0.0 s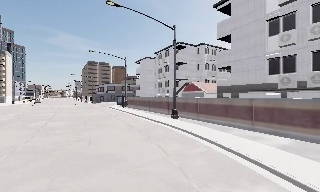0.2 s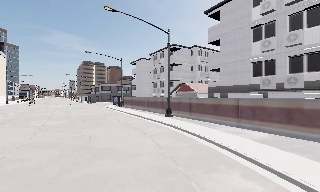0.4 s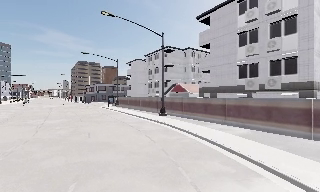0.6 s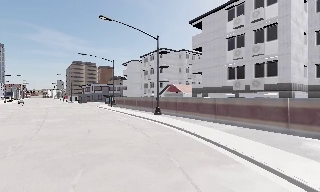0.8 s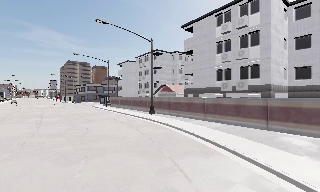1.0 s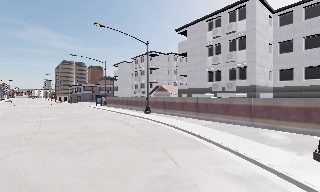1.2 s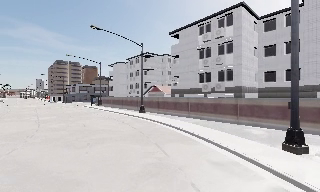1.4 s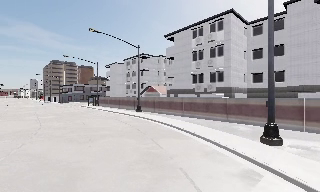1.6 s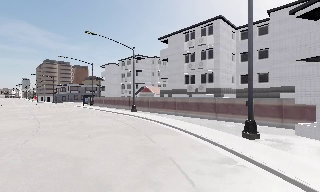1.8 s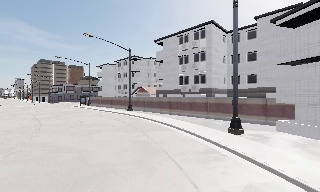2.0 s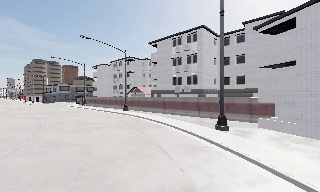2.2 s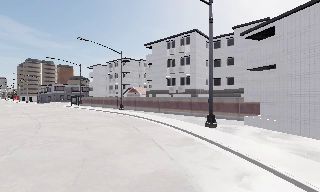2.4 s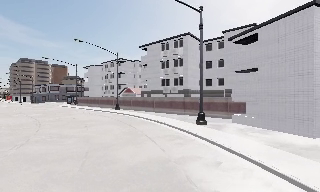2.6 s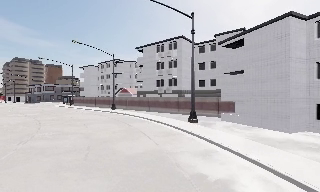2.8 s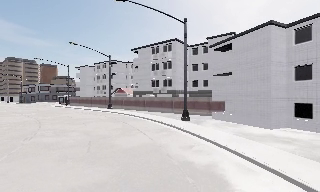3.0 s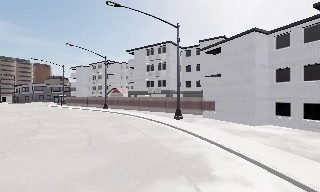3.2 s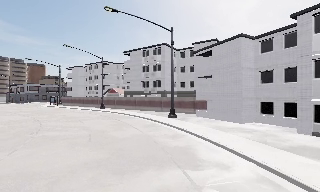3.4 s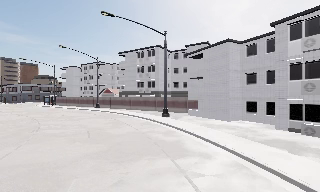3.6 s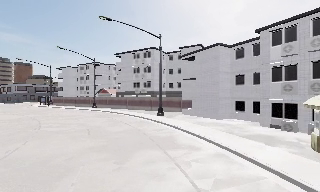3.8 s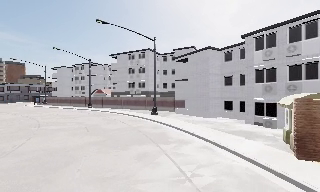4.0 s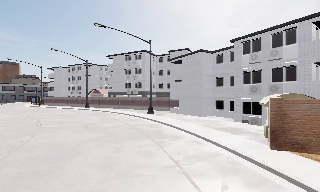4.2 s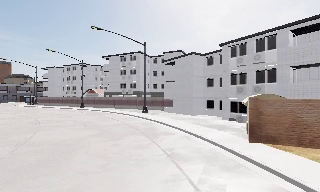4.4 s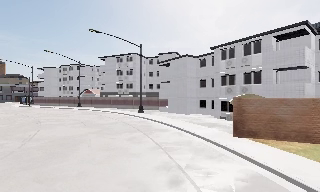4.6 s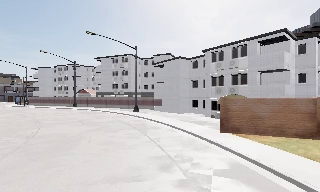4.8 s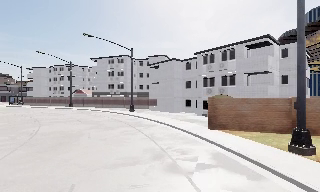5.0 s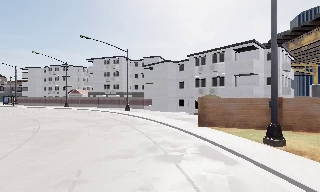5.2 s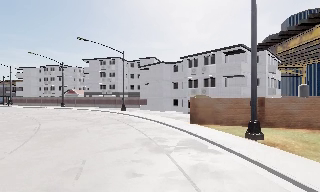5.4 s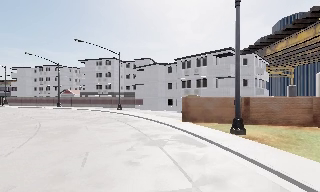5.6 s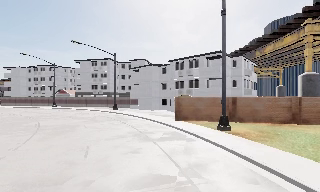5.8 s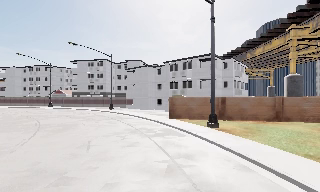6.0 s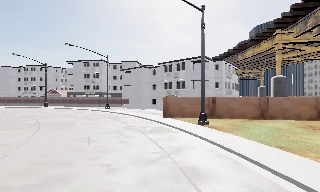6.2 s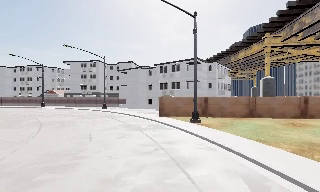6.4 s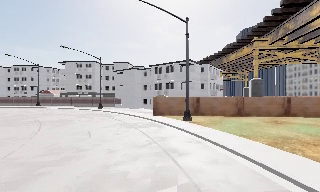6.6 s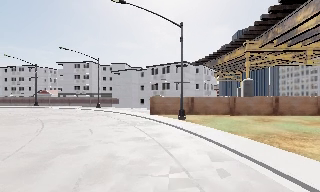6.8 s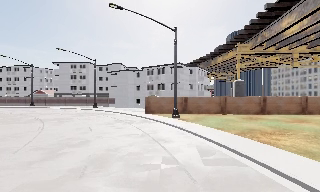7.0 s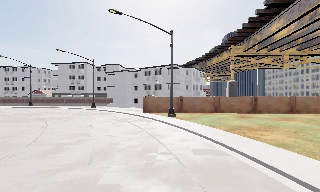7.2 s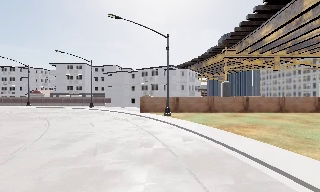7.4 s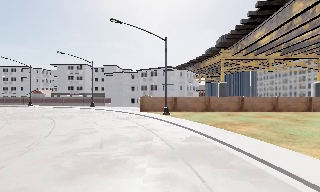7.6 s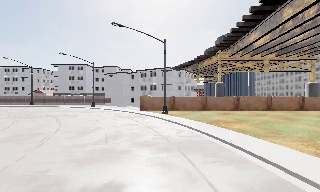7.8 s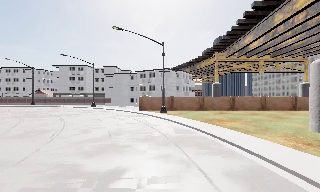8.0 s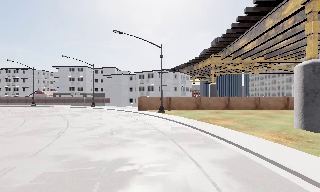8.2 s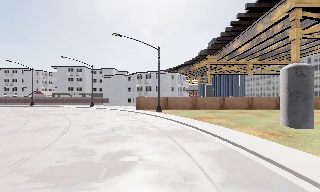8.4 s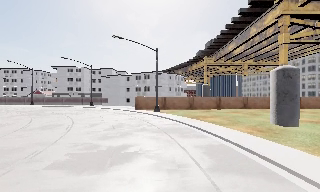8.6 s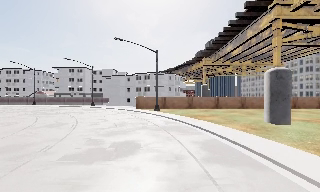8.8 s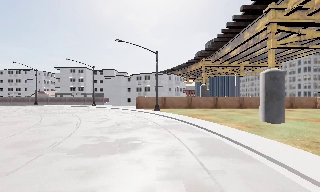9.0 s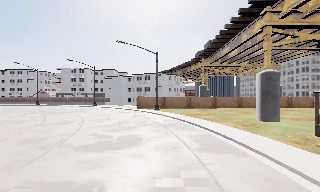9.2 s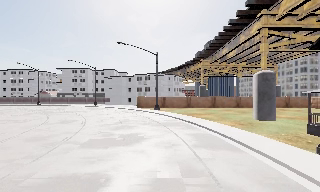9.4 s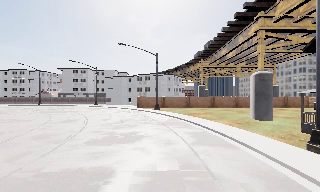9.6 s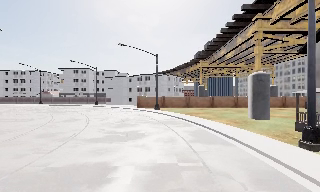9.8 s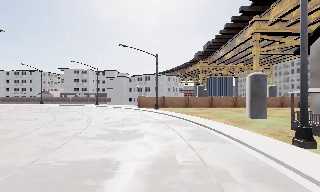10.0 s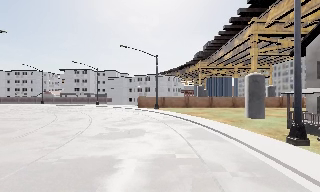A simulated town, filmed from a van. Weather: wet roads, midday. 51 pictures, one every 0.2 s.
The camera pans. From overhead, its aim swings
clockwise.
The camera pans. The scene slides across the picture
to the left.
0.0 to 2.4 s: The scene slides to the left, as the camera pans about 20 degrees to its right. It travels backward, about 12 m, so what stands in front gets smaller.
2.4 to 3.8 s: The camera swings to its right by about 10 degrees, and the scene slides to the left. It travels backward, about 7 m, so what stands in front gets smaller.
3.8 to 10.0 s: The camera pans to its right, which is clockwise from overhead, by about 30 degrees. It travels backward, about 30 m, so what stands in front gets smaller. It loses speed.
The film runs backward here.
